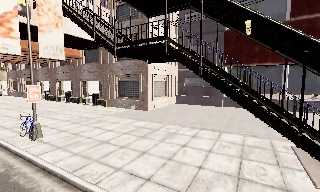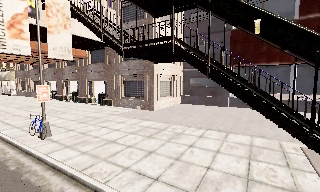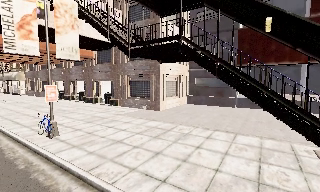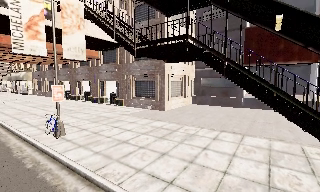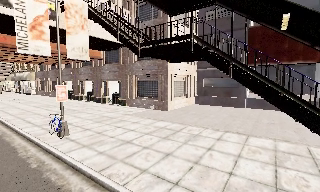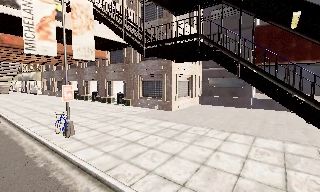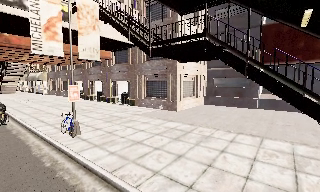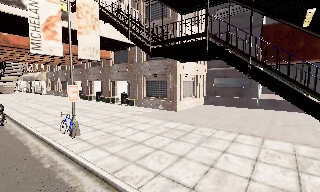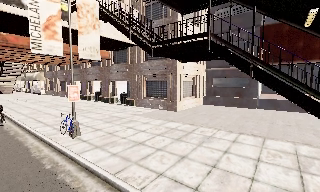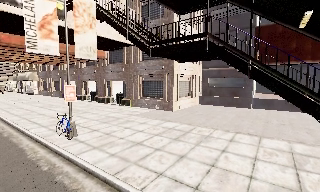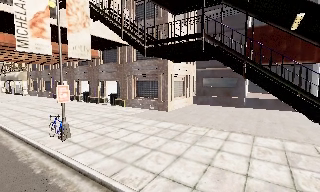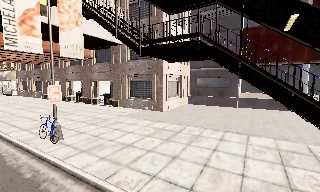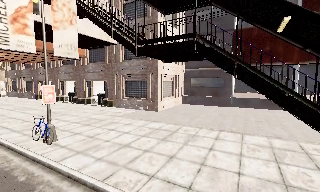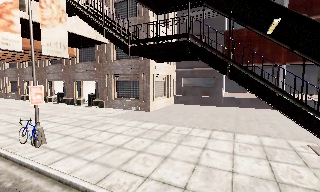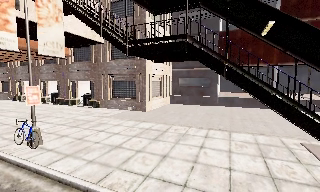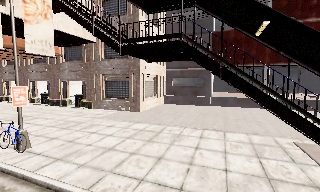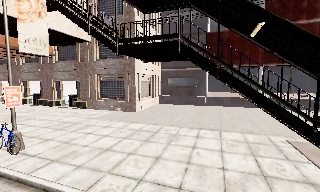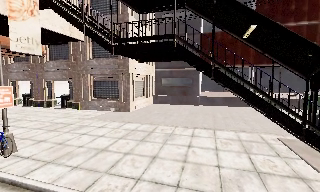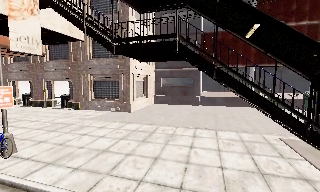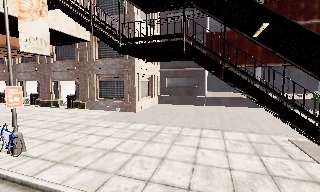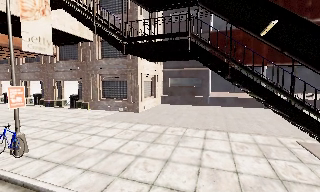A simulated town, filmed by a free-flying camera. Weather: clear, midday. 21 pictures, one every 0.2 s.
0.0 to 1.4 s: The camera travels to its left, about 0.5 m, so close, fixed things drift to the right.
1.4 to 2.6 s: The camera swings to its right by about 10 degrees, and the scene slides to the left. It travels to its left, about 0.5 m.
2.6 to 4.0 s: The camera travels to its left, about 0.5 m.
The film runs forward here.
